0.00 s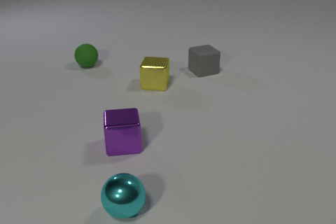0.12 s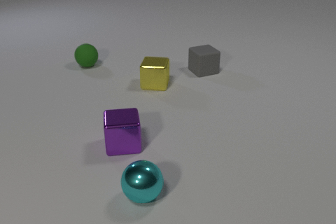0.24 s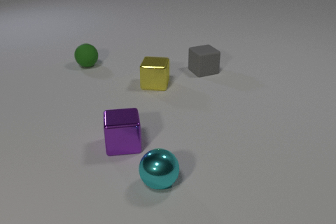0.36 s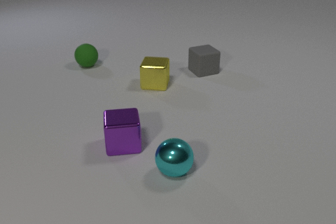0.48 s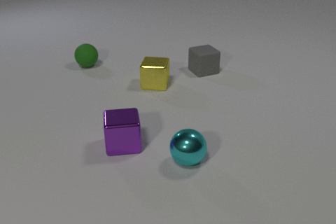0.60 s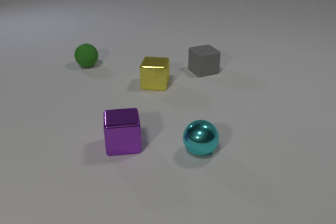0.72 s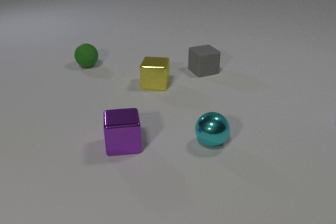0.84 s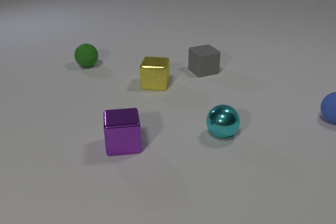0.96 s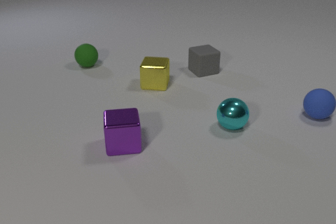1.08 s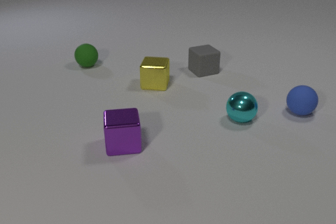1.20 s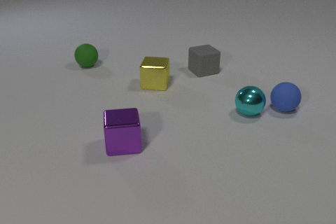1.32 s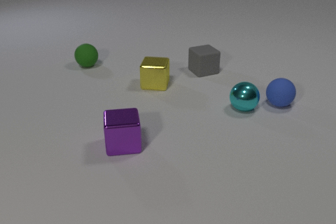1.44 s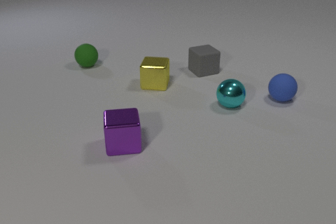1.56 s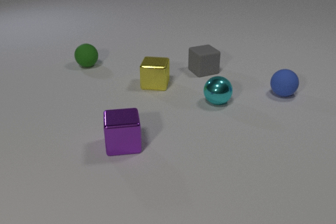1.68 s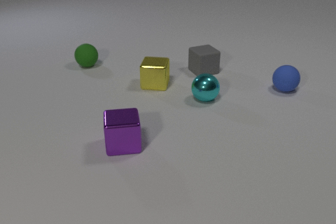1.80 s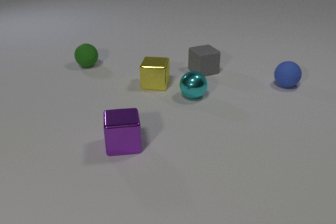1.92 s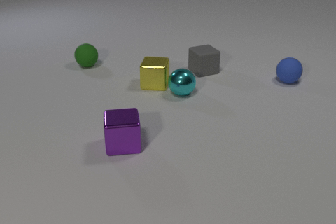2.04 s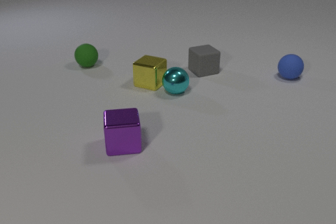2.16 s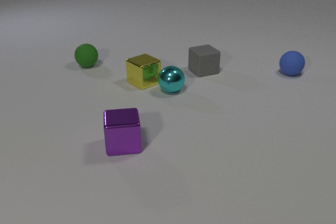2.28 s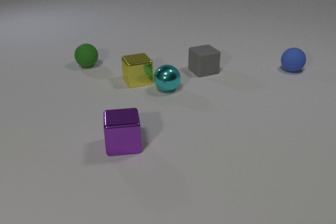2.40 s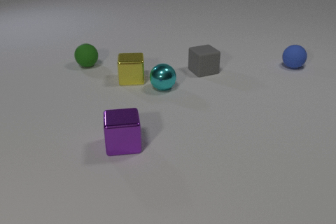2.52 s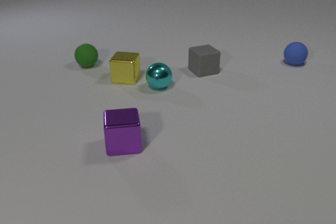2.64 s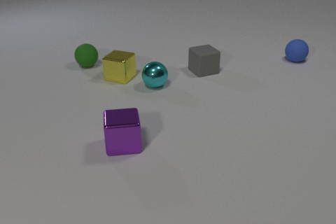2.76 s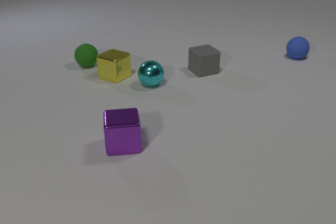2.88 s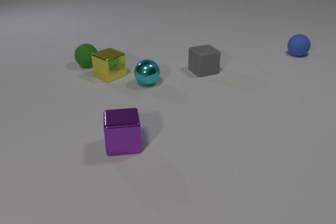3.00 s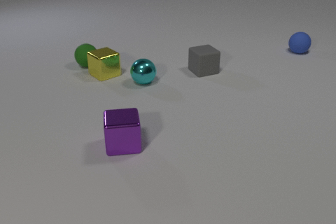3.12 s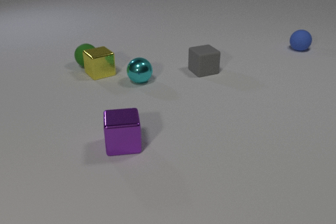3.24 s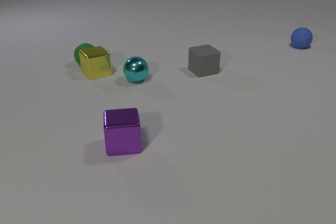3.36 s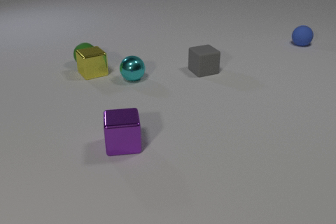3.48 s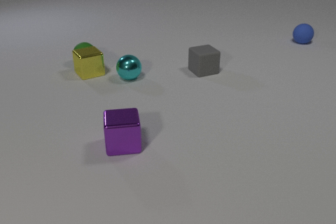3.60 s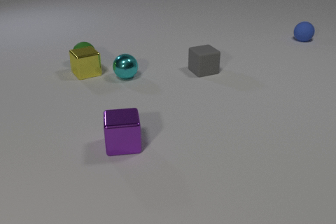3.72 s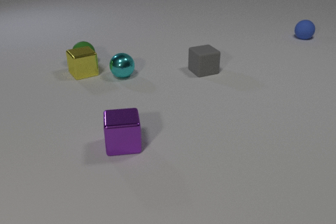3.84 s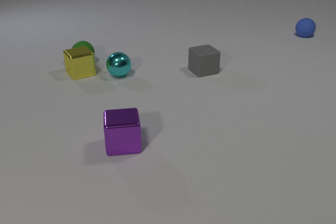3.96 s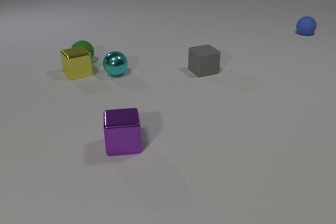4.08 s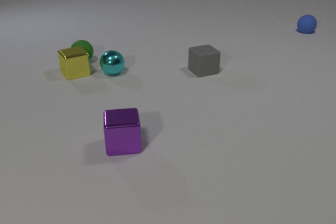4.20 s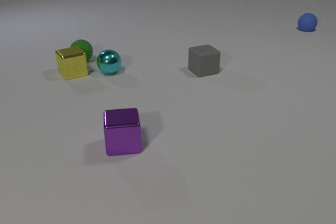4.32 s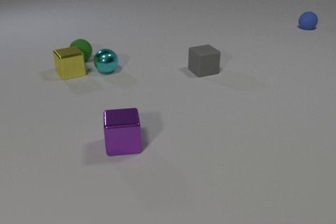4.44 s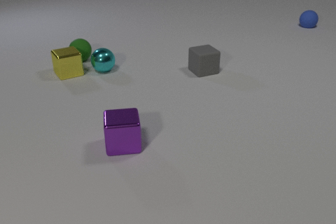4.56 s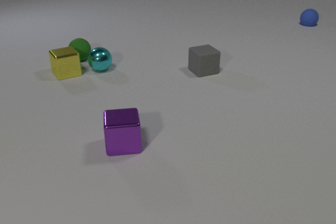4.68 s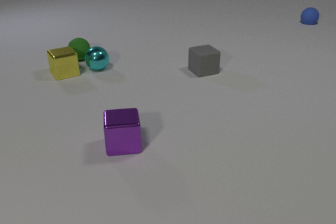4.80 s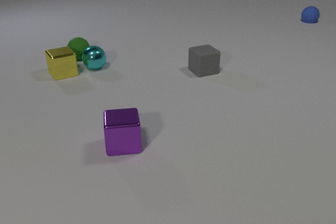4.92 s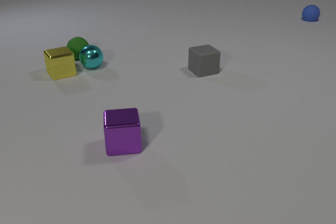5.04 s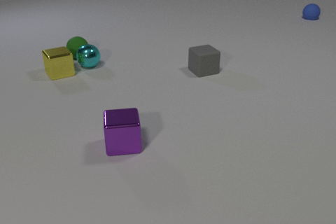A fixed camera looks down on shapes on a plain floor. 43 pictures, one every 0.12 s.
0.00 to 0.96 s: The blue rubber sphere comes in at the right edge, rolls to the left. The cyan metal sphere rolls away from the camera and to the right.
0.96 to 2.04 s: The blue rubber sphere rolls away from the camera. The cyan metal sphere rolls away from the camera and to the left. The yellow metal cube spins clockwise seen from above by about 15 degrees, its near face sliding to the left. The blue rubber sphere and the cyan metal sphere collide. The cyan metal sphere and the yellow metal cube collide.
2.04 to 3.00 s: The blue rubber sphere rolls away from the camera. The cyan metal sphere rolls to the left and away from the camera. The yellow metal cube slides to the left and away from the camera, spins so that its near face slides to the left, clockwise seen from above.
3.00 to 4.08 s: The blue rubber sphere rolls away from the camera. The cyan metal sphere rolls to the left and away from the camera. The yellow metal cube slides to the left. The green rubber sphere rolls away from the camera. The yellow metal cube and the green rubber sphere collide.
4.08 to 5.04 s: The blue rubber sphere rolls away from the camera. The cyan metal sphere rolls to the left and away from the camera. The yellow metal cube slides to the left. The green rubber sphere rolls away from the camera.
How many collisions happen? 3.
What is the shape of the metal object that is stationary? cube.
How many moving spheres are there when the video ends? 3.
